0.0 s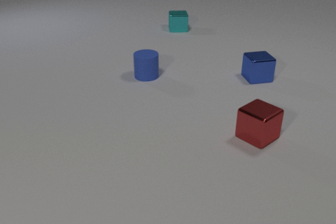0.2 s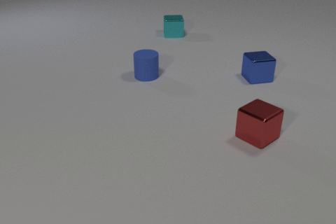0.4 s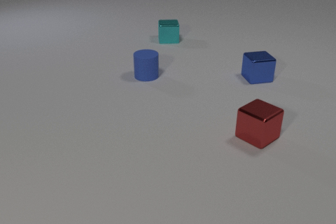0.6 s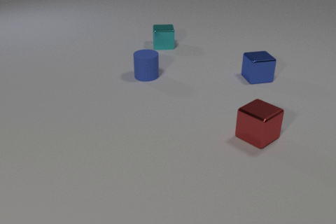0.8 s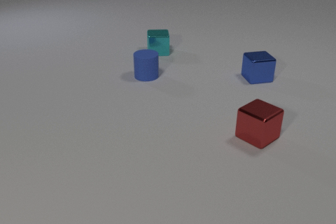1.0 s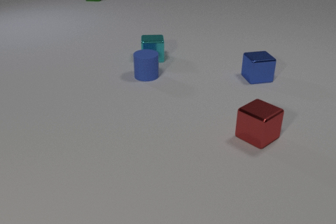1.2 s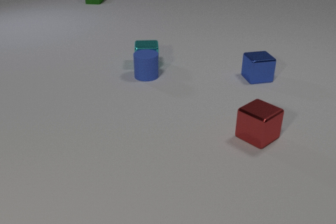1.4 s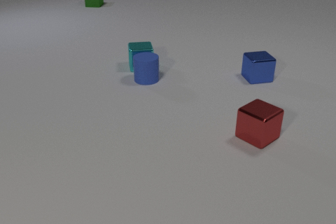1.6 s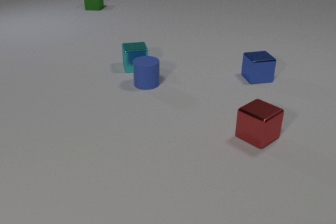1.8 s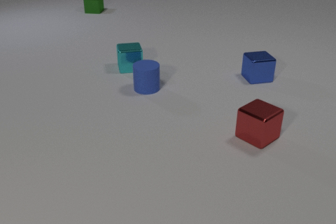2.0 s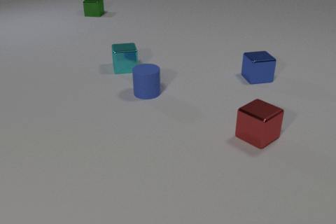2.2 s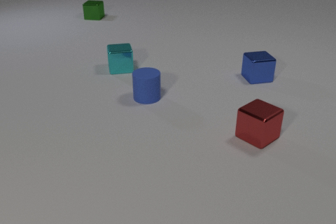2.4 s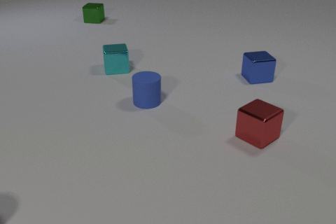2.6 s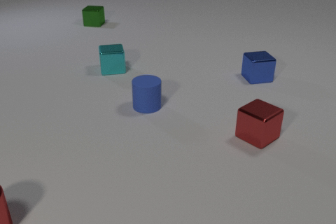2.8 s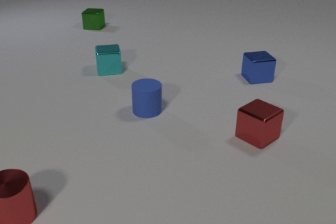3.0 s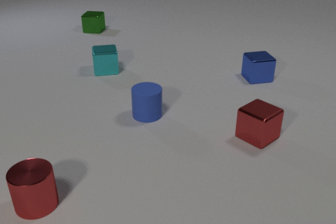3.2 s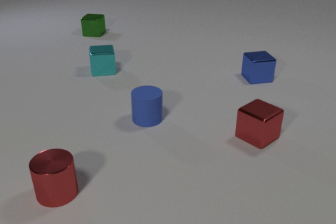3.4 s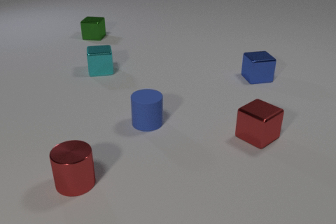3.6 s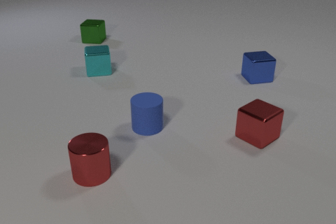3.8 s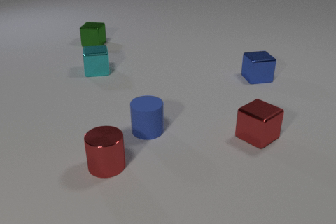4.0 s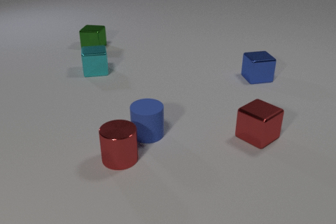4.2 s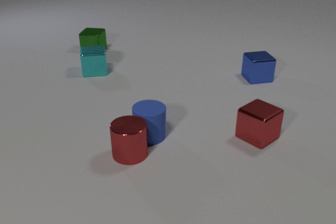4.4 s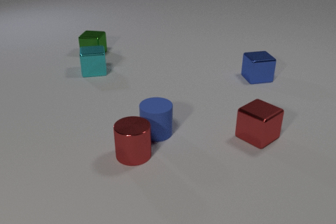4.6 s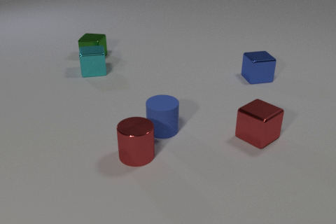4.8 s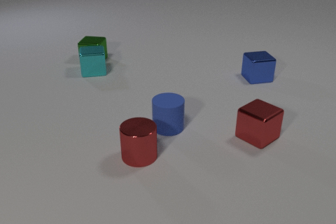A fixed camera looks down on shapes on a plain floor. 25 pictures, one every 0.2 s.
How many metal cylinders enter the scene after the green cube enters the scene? 1.
What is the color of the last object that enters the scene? red.
Are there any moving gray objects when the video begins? no.
0.0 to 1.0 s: The cyan metal cube slides toward the camera. The green metal cube comes in at the top edge, slides toward the camera.
1.0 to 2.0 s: The cyan metal cube slides to the left and toward the camera. The blue rubber cylinder slides toward the camera. The green metal cube slides toward the camera. The cyan metal cube and the blue rubber cylinder collide.
2.0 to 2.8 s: The cyan metal cube slides to the left. The blue rubber cylinder slides toward the camera. The red metal cylinder comes in at the left edge, slides to the right. The green metal cube slides toward the camera.
2.8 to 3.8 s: The cyan metal cube slides to the left. The blue rubber cylinder slides toward the camera. The red metal cylinder slides to the right and away from the camera. The green metal cube slides toward the camera.
3.8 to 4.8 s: The blue rubber cylinder slides to the right. The red metal cylinder slides to the right. The green metal cube slides toward the camera. The blue rubber cylinder and the red metal cylinder collide.
